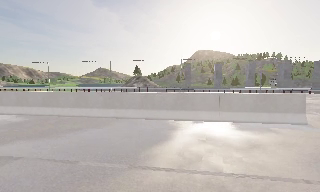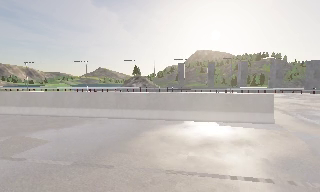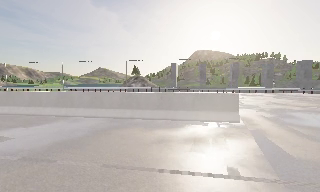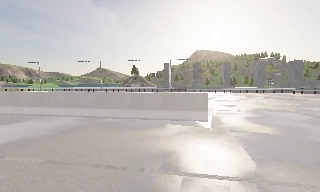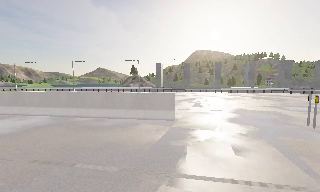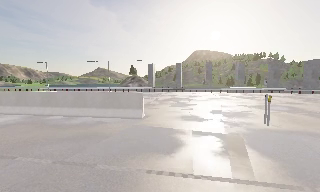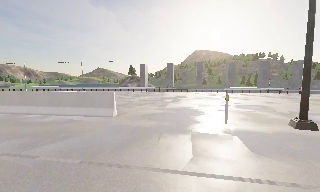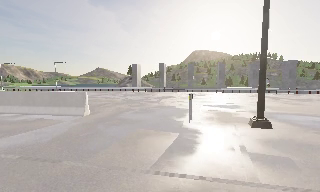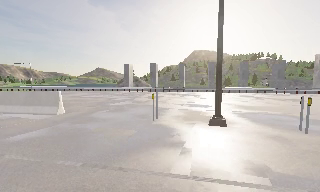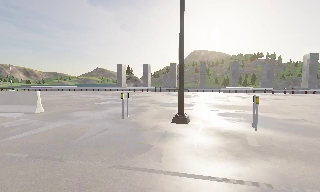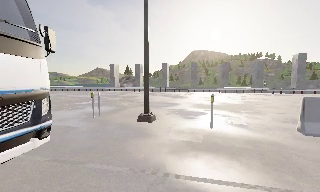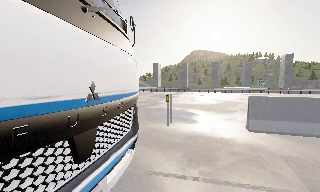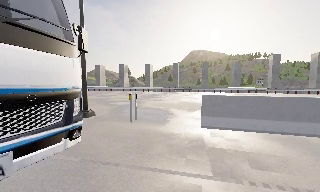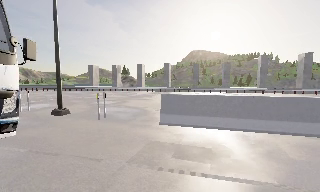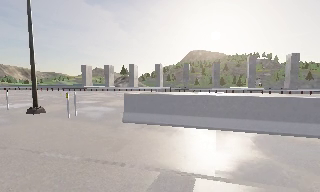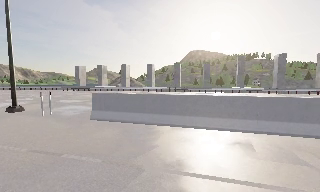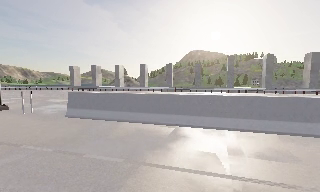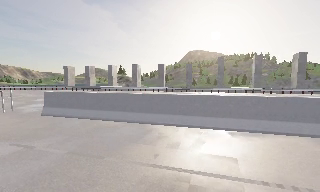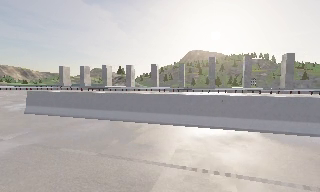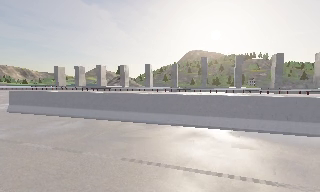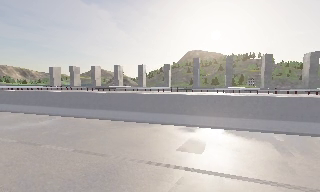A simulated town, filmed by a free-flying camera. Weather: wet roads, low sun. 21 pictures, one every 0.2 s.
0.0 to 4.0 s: The camera travels to its right, about 30 m, so close, fixed things drift to the left.
The film runs forward here.
